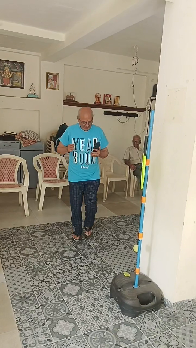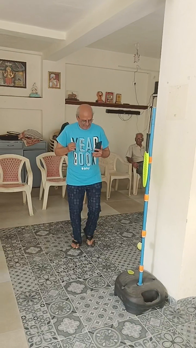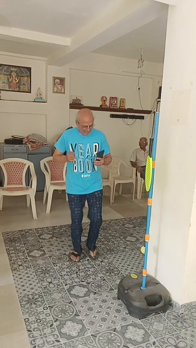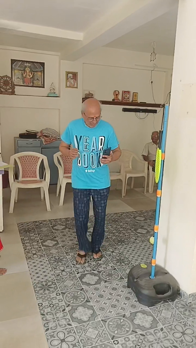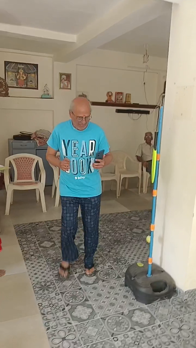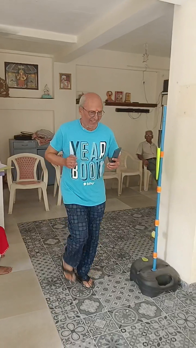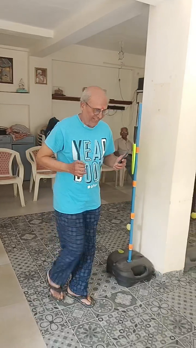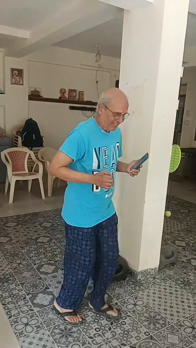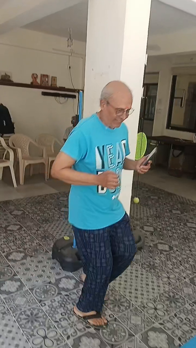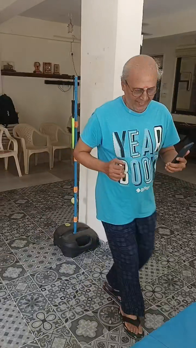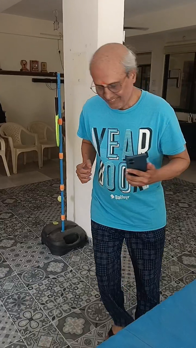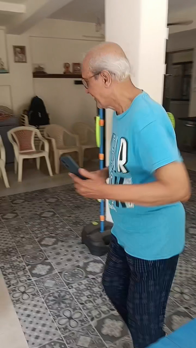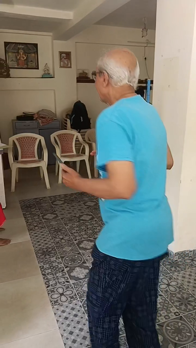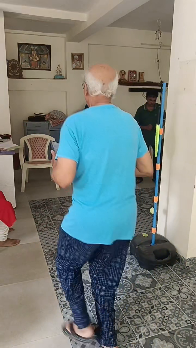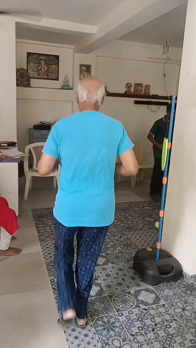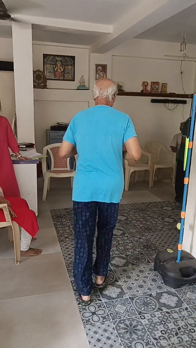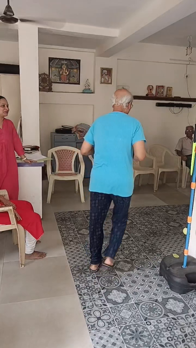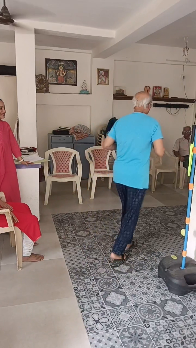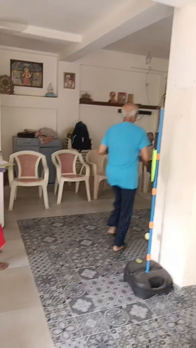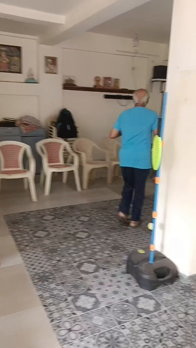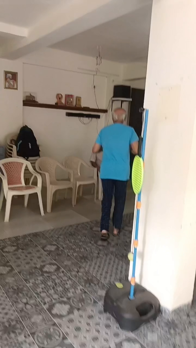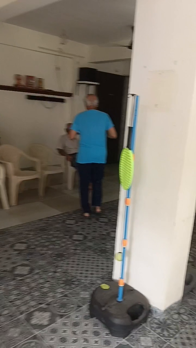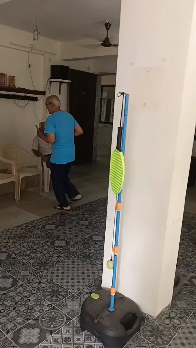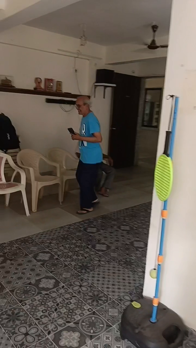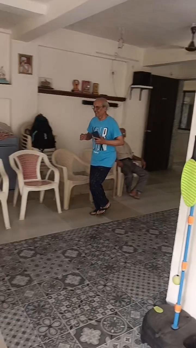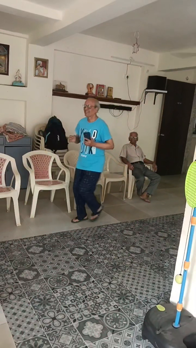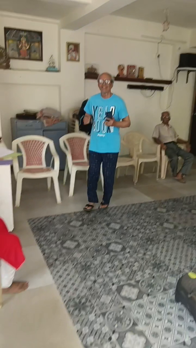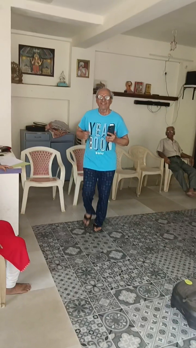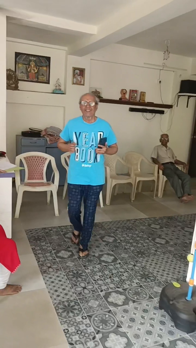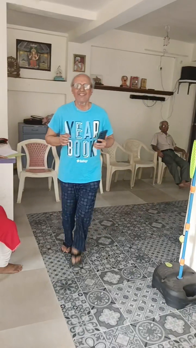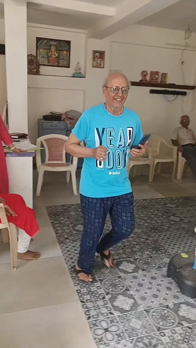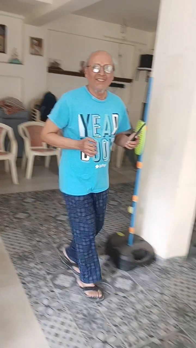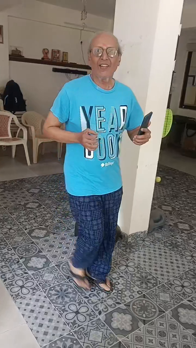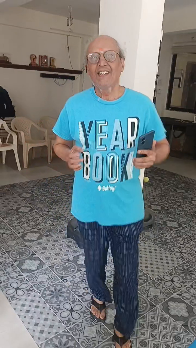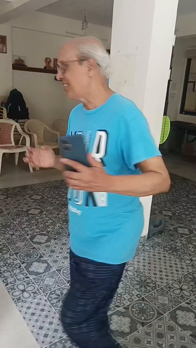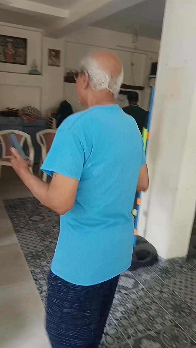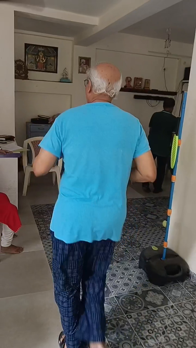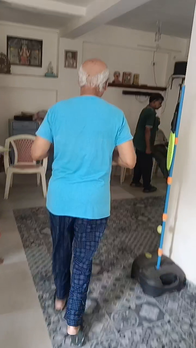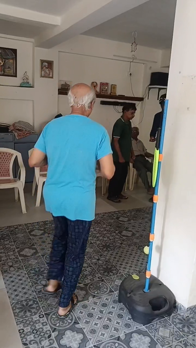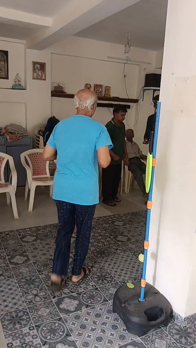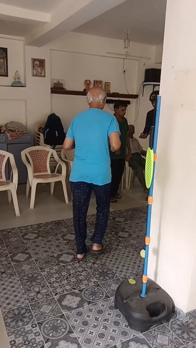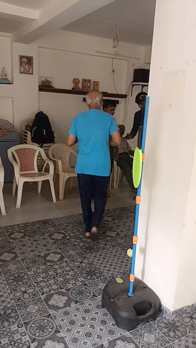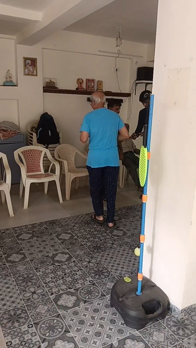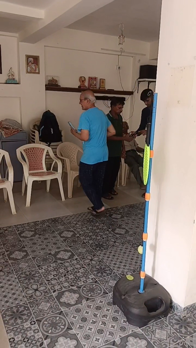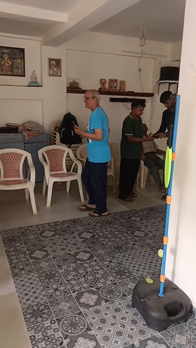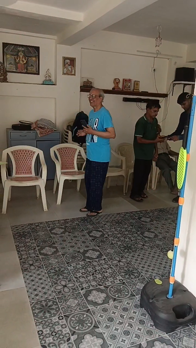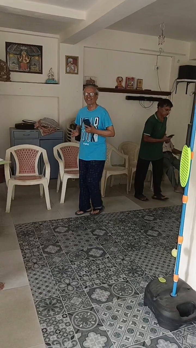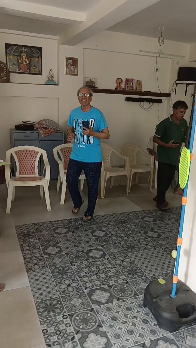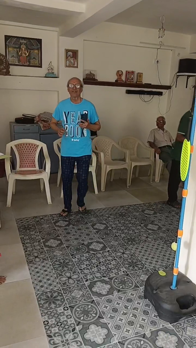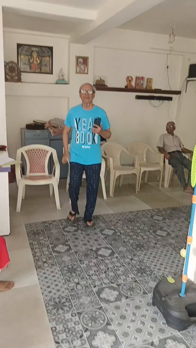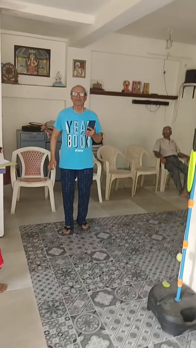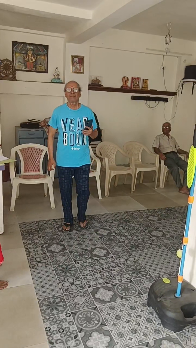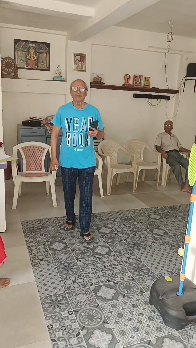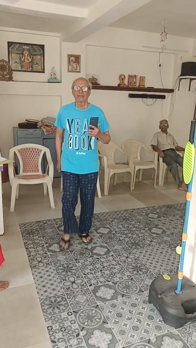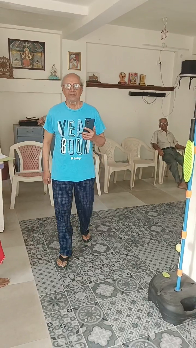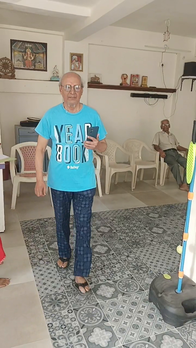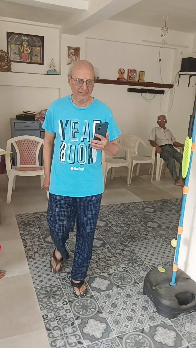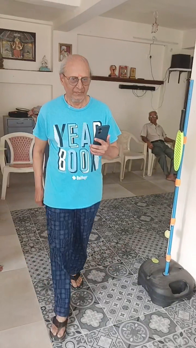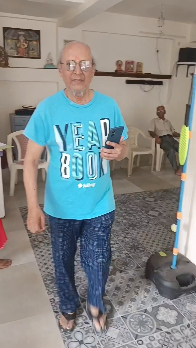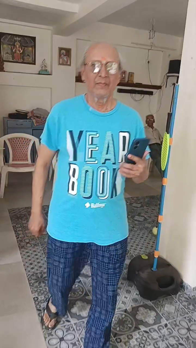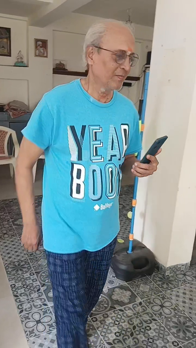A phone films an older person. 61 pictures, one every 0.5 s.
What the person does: Jogging.
